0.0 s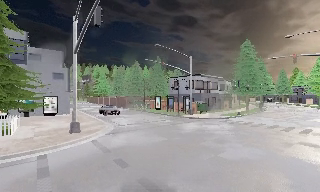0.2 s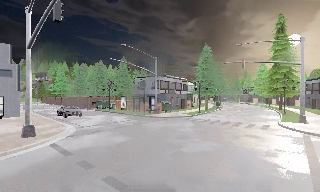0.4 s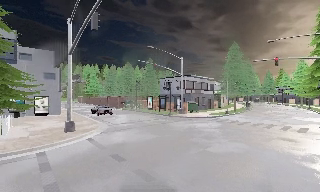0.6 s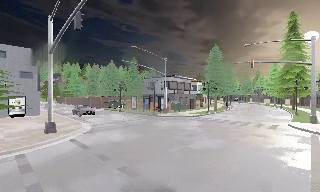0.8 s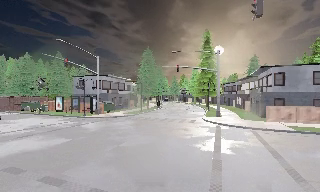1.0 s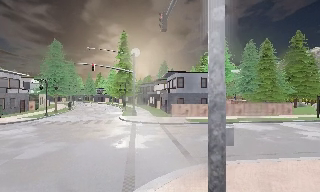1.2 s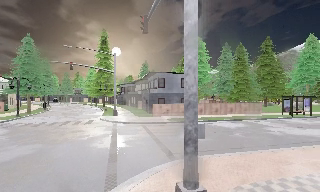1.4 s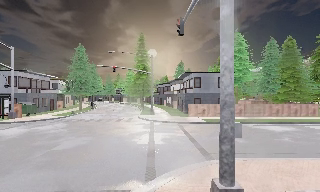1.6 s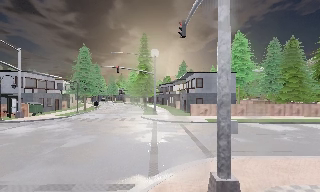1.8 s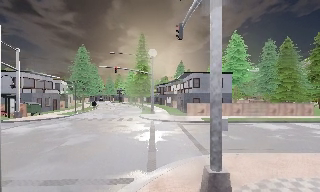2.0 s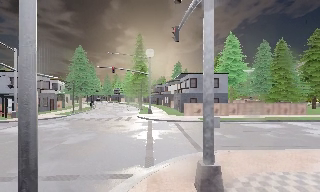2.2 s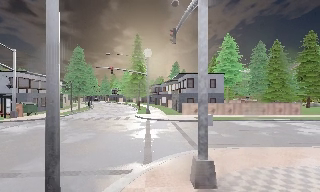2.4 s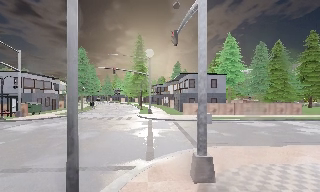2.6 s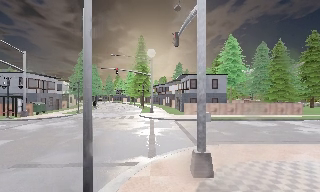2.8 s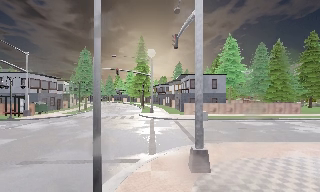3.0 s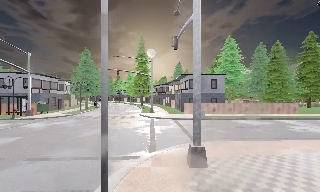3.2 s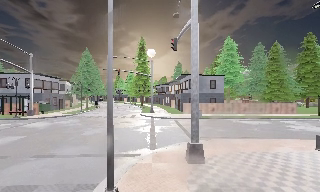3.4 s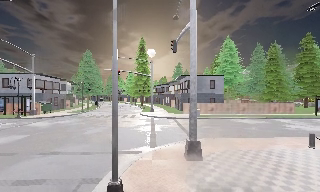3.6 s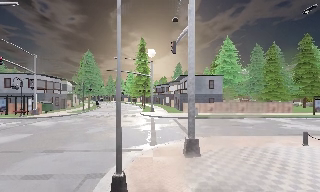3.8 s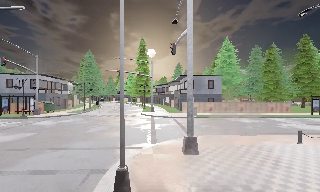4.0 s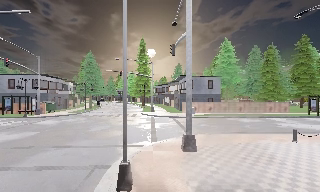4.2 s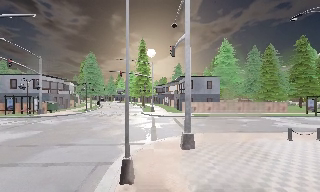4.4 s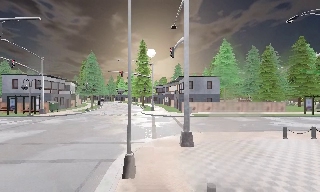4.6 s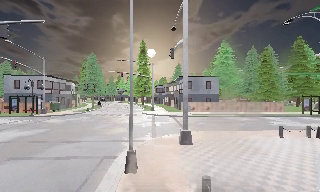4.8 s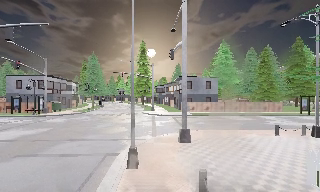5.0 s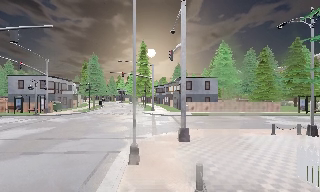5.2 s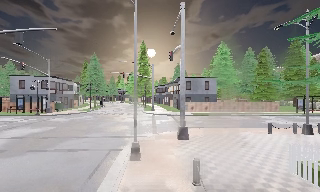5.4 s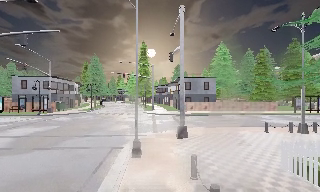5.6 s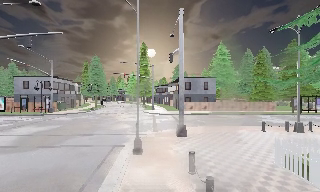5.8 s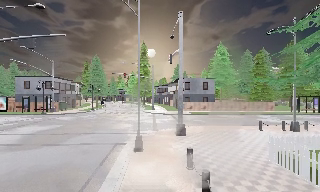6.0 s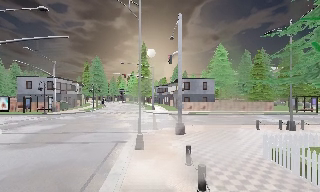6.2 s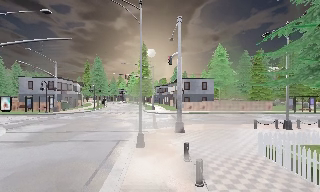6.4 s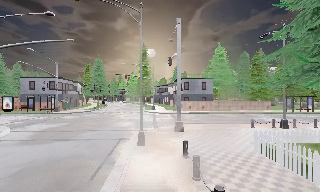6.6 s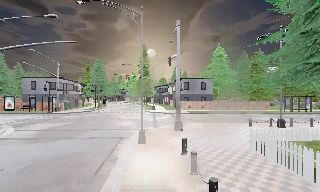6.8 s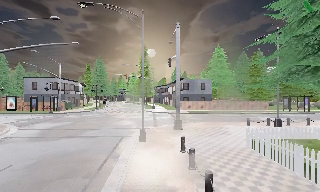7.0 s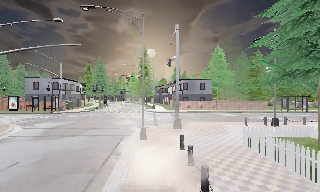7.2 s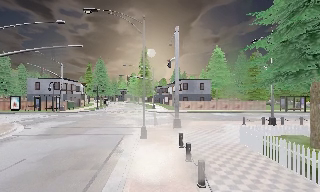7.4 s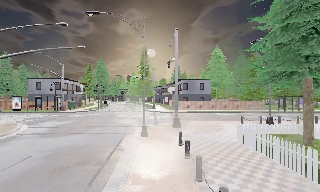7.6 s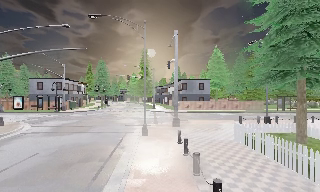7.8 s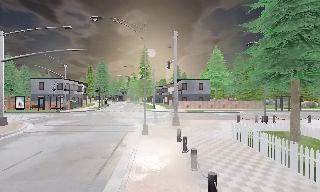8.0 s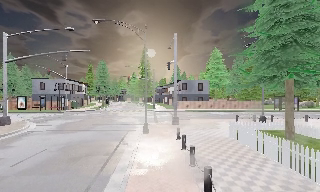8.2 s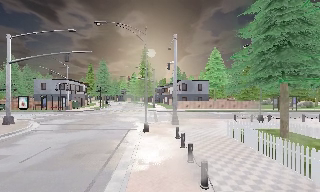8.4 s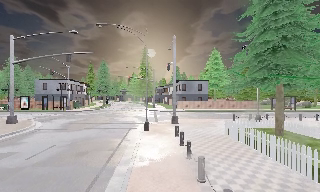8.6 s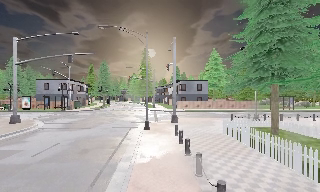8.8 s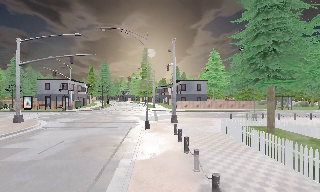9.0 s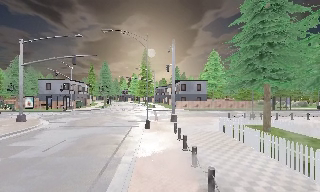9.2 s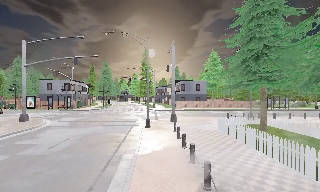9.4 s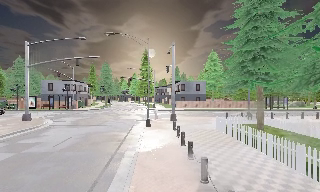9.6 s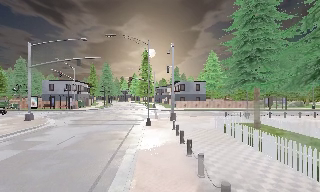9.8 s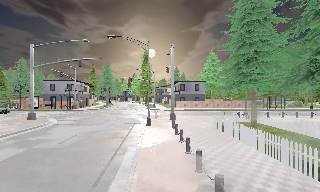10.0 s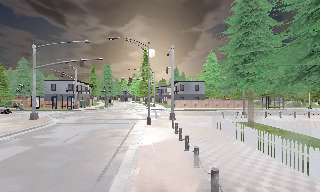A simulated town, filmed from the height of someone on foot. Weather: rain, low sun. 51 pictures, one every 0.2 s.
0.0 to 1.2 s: The camera swings to its right by about 65 degrees, and the scene slides to the left. It travels backward, about 2 m.
1.2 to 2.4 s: The scene slides to the right, as the camera pans about 10 degrees to its left. It travels backward, about 2 m, so what stands in front gets smaller.
2.4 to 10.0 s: The camera travels backward, about 12 m, so what stands in front gets smaller.
The film runs backward here.
